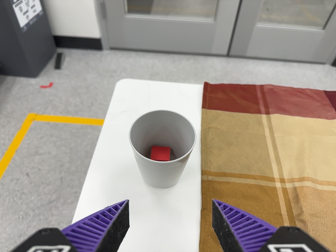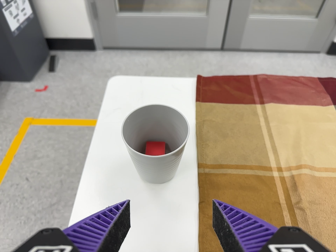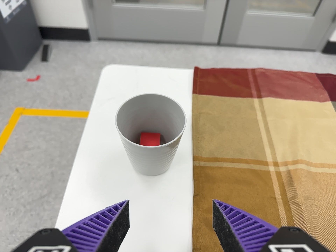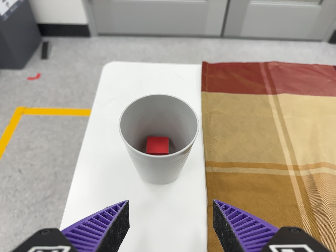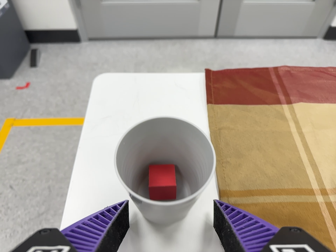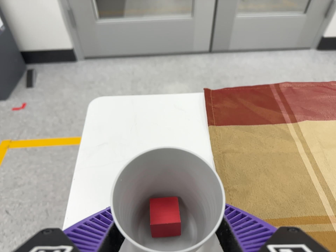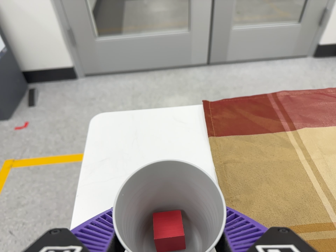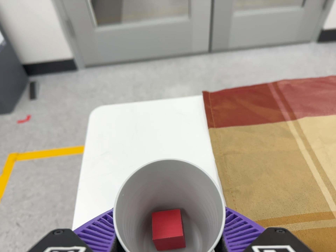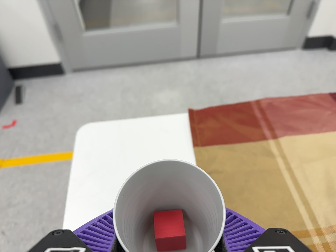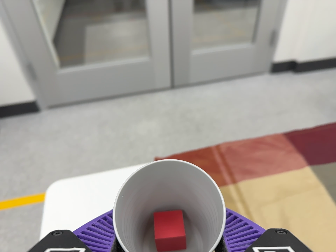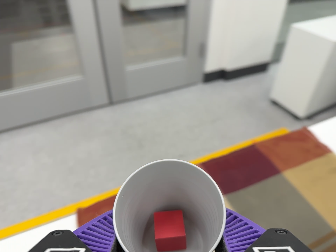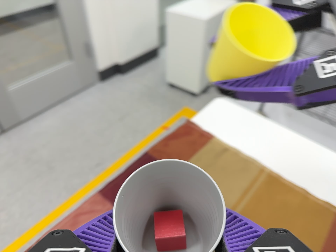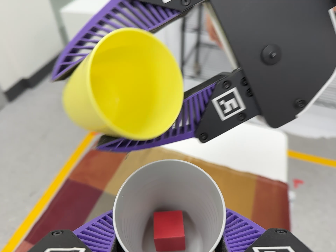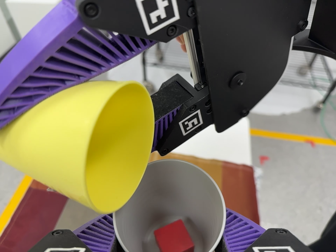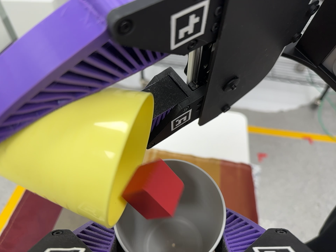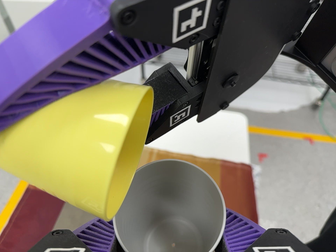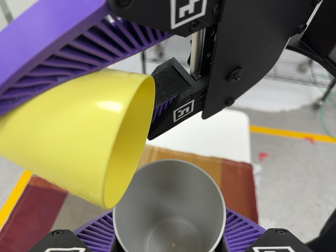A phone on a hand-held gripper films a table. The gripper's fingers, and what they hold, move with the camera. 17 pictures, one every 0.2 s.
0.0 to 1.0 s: The camera travels forward, about 12 cm, so what stands in front looms larger.
1.0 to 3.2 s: The scene slides to the left, as the camera pans about 55 degrees to its right. It travels toward the top of its view and to its right, about 32 cm, so close, fixed things drift downward. It rolls about its line of sight by about 50 degrees, and the scene rotates counterclockwise.
The film runs backward here.
